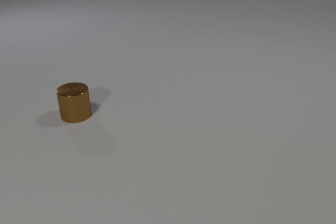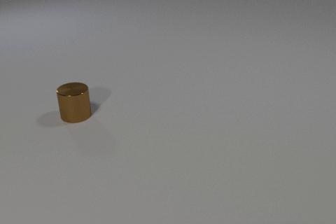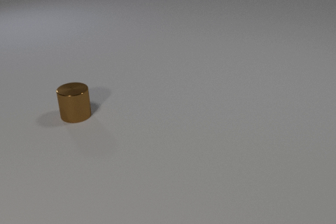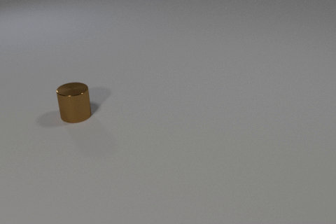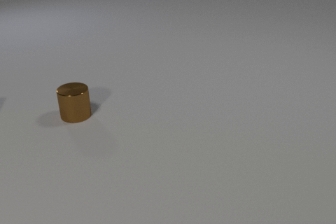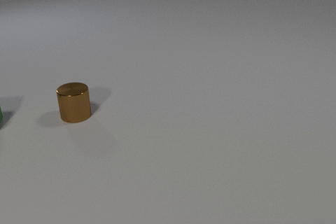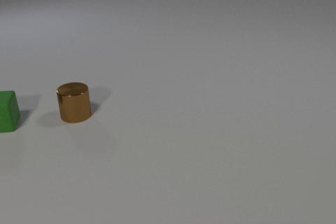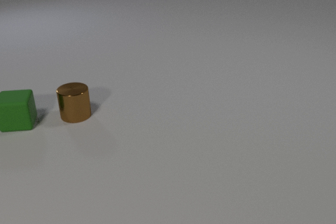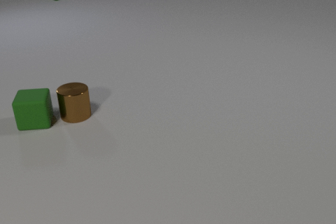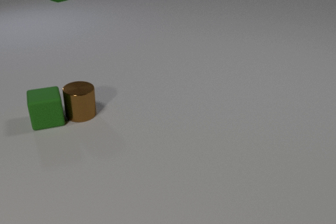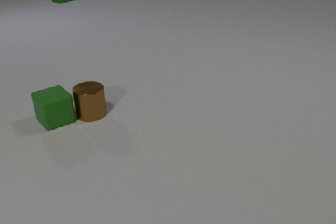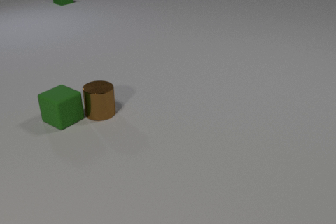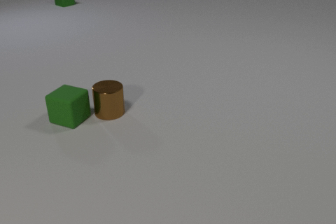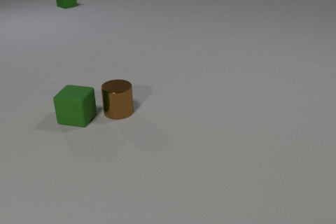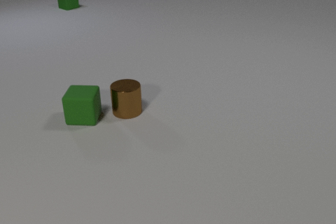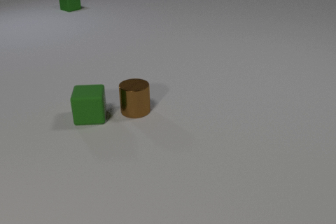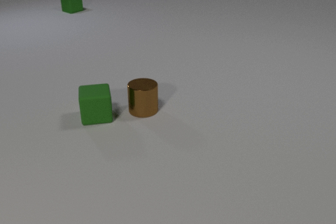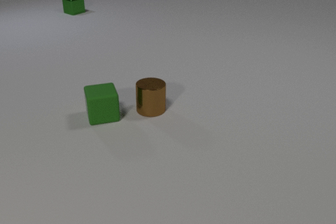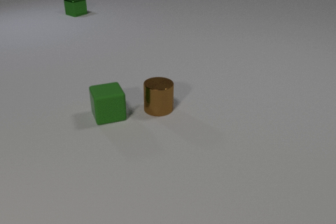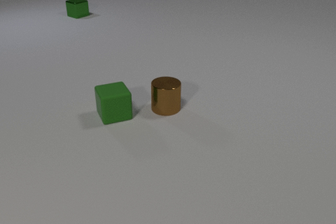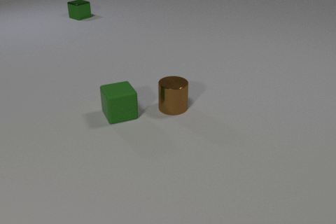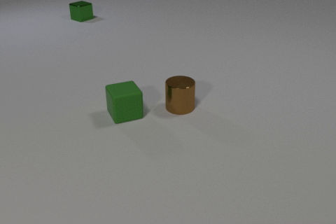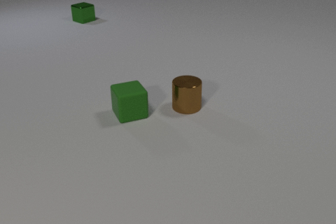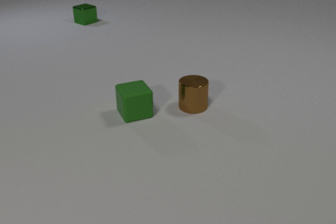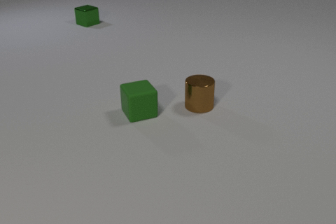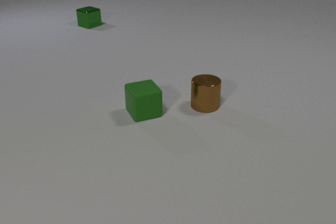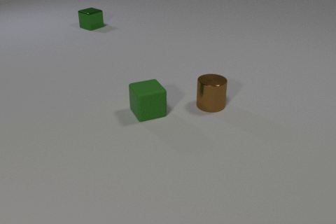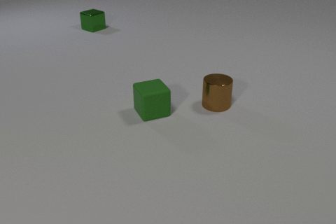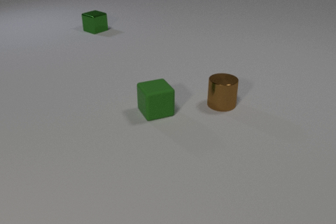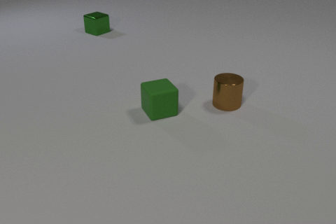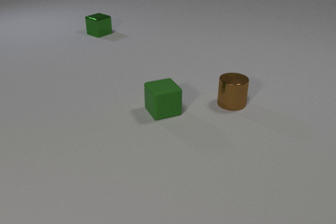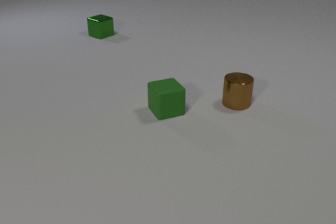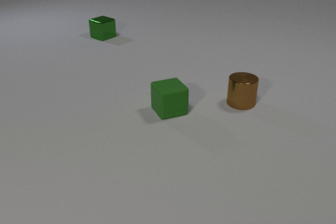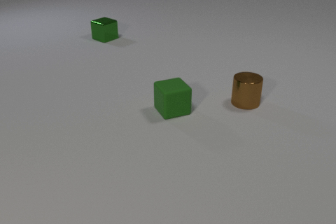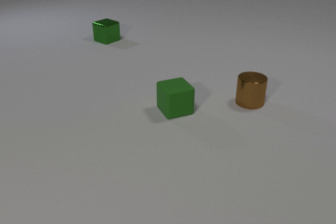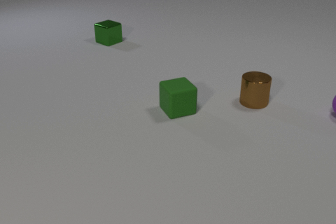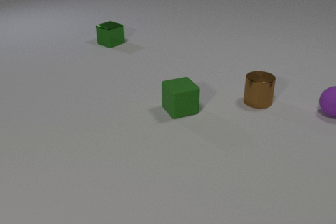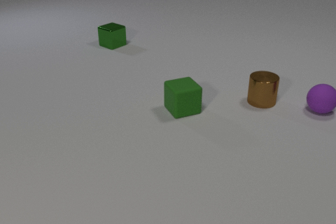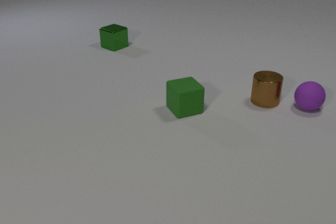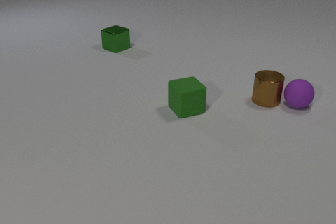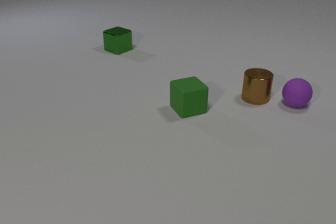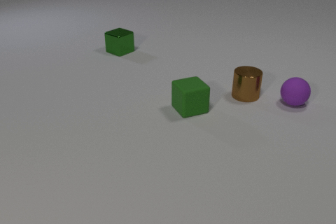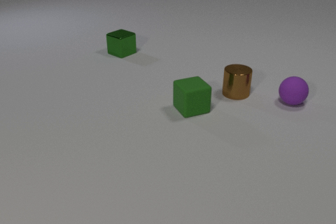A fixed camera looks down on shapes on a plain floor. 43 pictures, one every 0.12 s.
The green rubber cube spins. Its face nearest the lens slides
to the right.
The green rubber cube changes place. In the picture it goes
to the right.
0.00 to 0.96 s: The green rubber cube comes in at the left edge, slides to the right. The green metal cube comes in at the top edge, slides toward the camera.
0.96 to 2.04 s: The green rubber cube slides to the right, spins so that its near face slides to the right, counterclockwise seen from above. The brown metal cylinder slides to the right. The green metal cube slides toward the camera. The green rubber cube and the brown metal cylinder collide.
2.04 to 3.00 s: The green rubber cube slides to the right. The brown metal cylinder slides to the right. The green metal cube slides toward the camera.
3.00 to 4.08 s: The green rubber cube slides to the right. The brown metal cylinder slides to the right. The green metal cube slides toward the camera.
4.08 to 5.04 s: The green rubber cube slides to the right. The brown metal cylinder slides away from the camera and to the left. The purple rubber sphere comes in at the right edge, rolls to the left. The green metal cube slides toward the camera. The brown metal cylinder and the purple rubber sphere collide.
What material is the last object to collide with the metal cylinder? rubber.
How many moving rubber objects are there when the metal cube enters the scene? 1.
What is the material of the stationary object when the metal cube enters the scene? metal.
